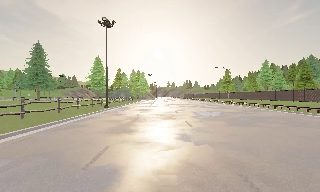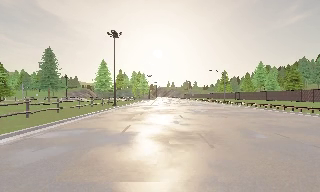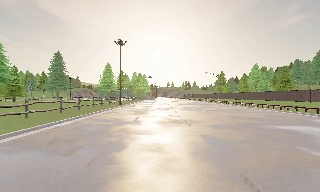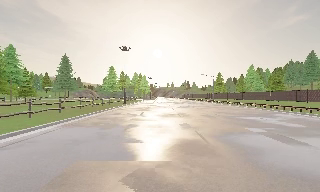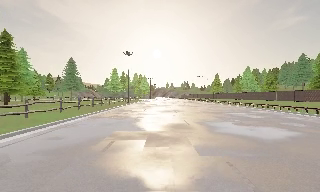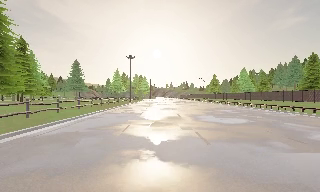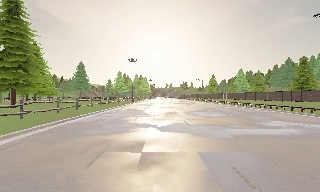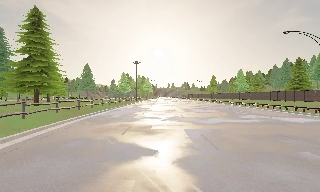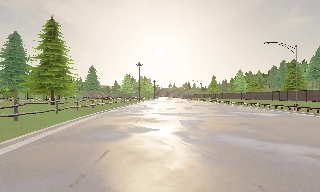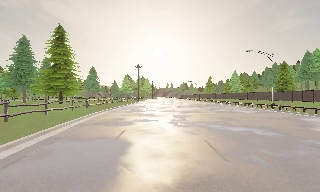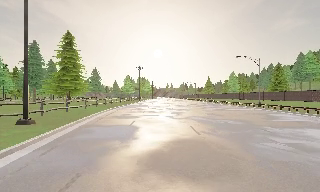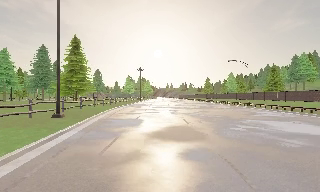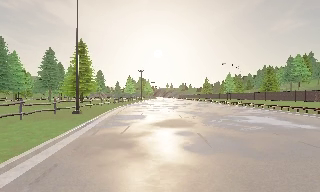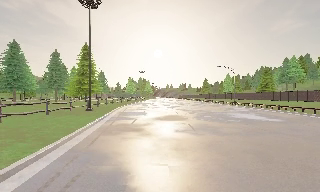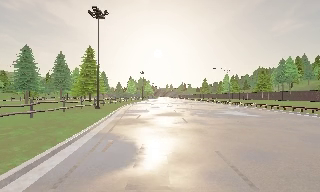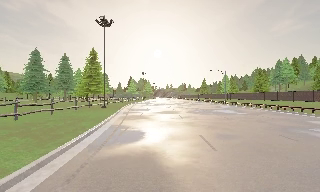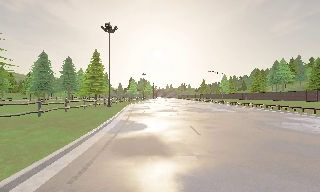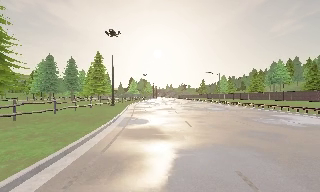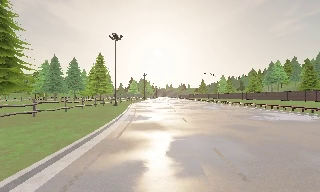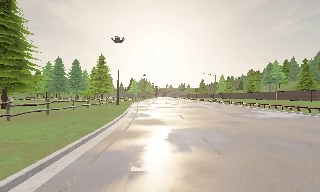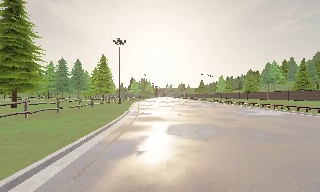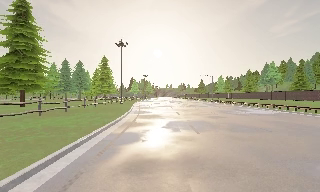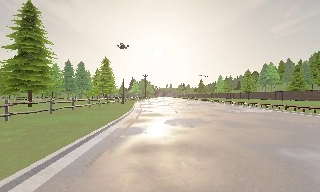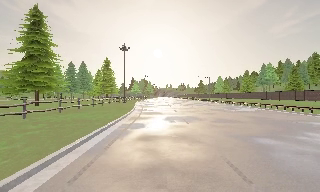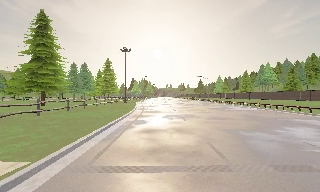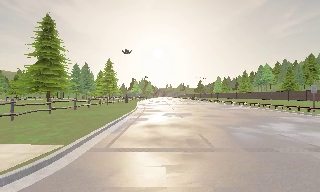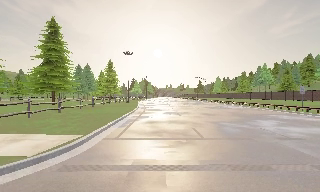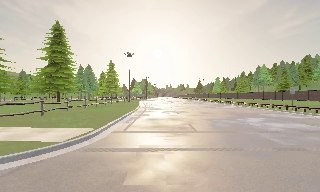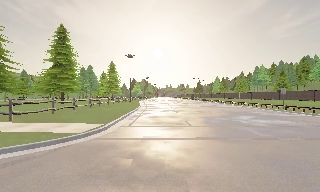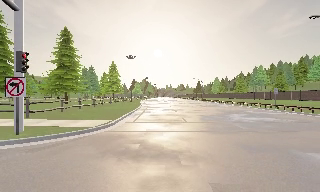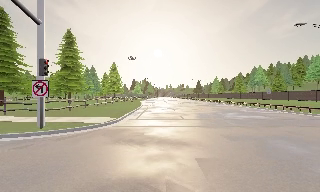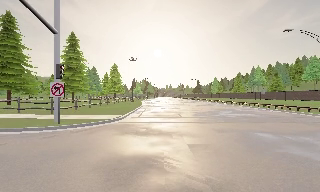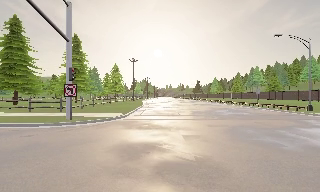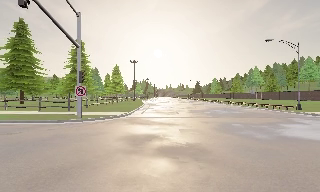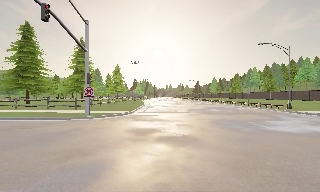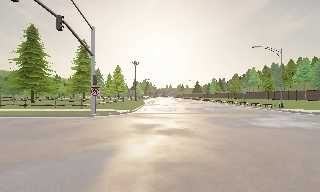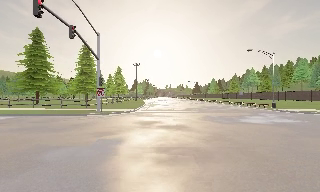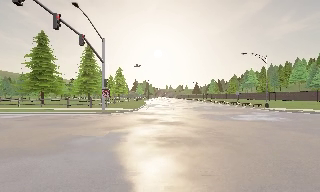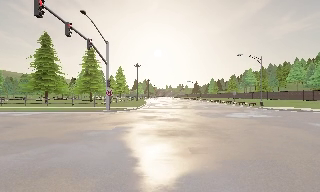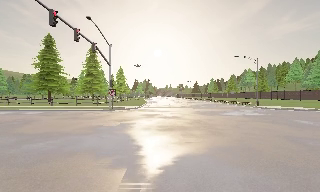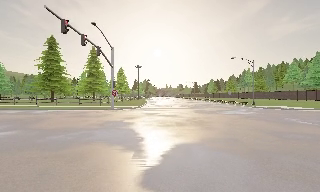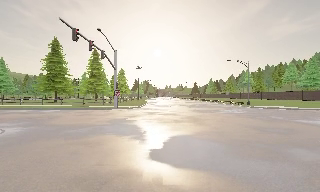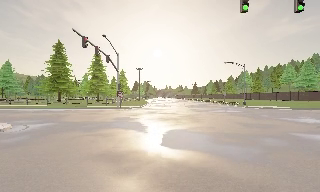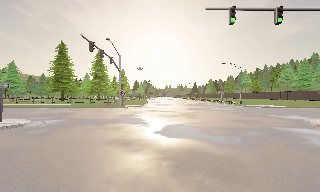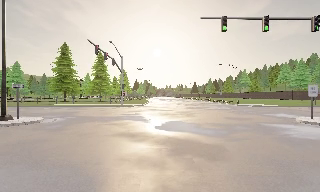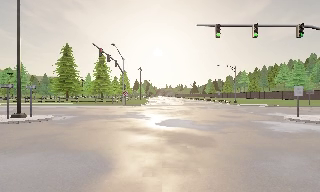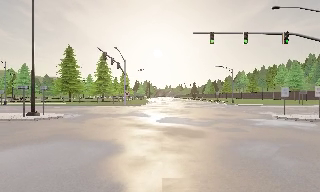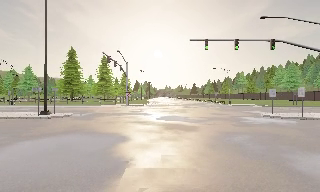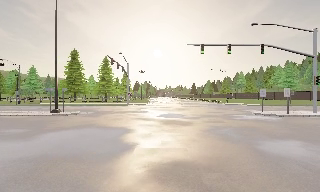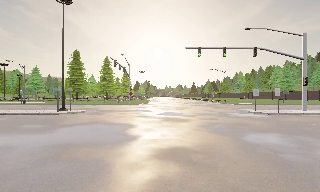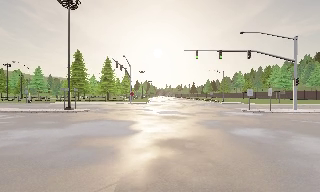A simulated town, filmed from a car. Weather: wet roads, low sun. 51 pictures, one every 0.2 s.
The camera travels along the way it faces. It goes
backward.
0.0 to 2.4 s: The camera travels backward, about 40 m, so what stands in front gets smaller.
2.4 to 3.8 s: The camera travels backward, about 14 m, so what stands in front gets smaller. It loses speed.
3.8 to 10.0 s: The camera travels backward, about 40 m, so what stands in front gets smaller.
The film runs backward here.
